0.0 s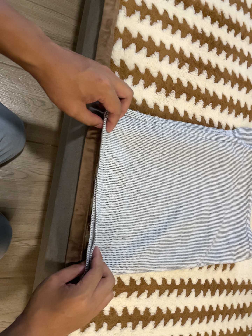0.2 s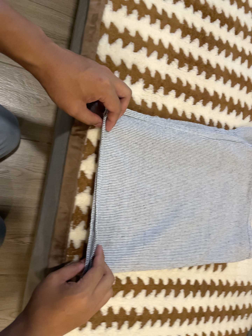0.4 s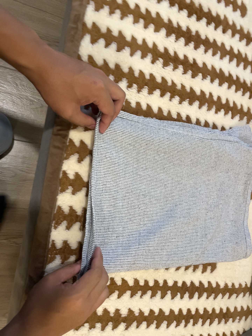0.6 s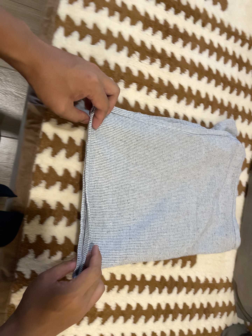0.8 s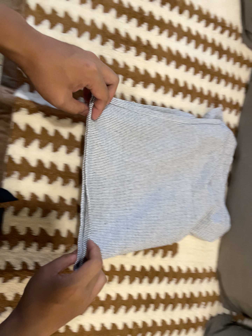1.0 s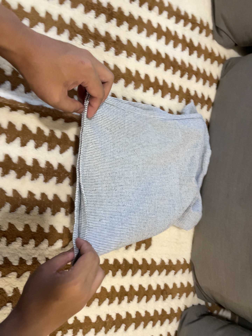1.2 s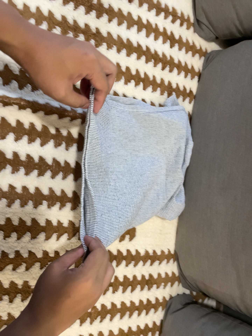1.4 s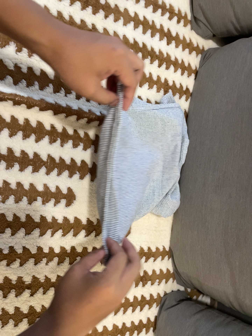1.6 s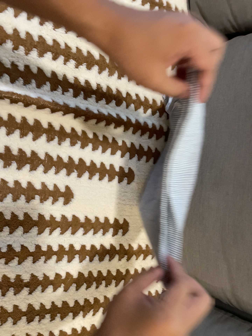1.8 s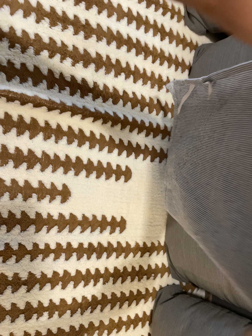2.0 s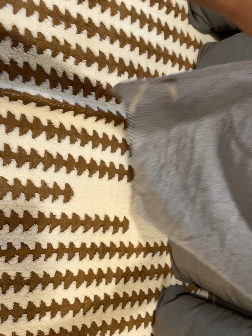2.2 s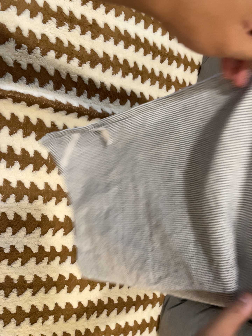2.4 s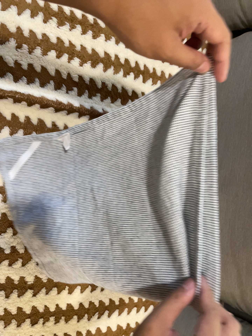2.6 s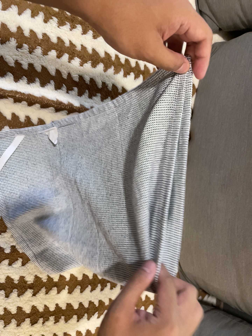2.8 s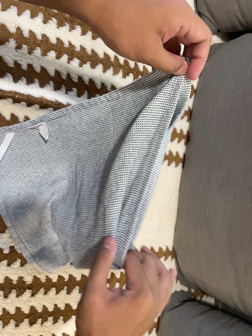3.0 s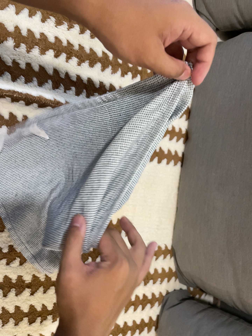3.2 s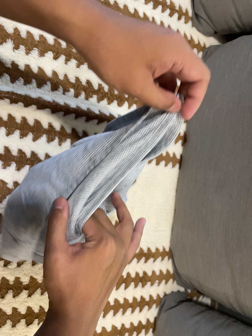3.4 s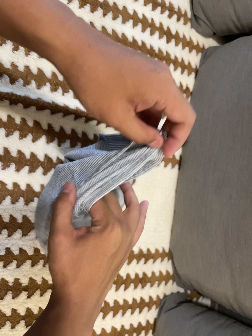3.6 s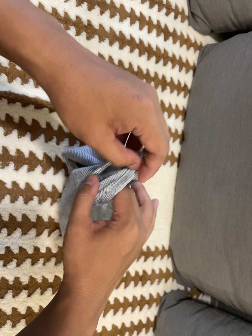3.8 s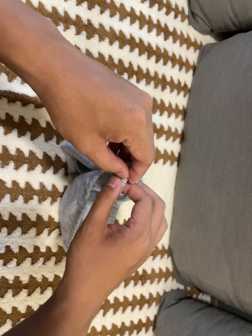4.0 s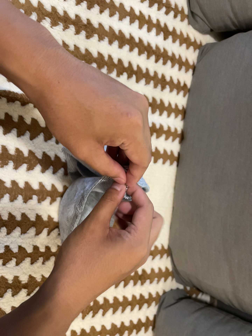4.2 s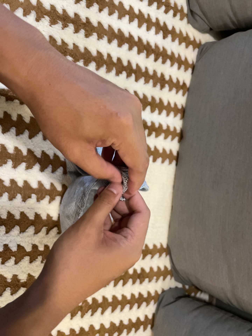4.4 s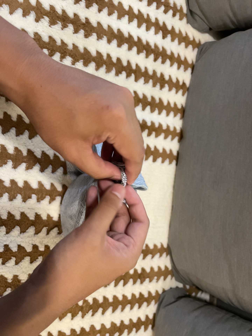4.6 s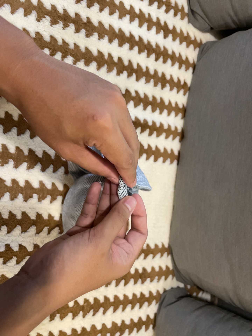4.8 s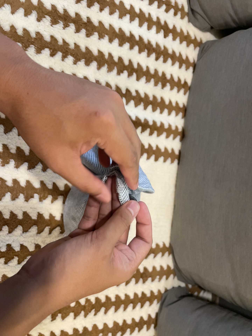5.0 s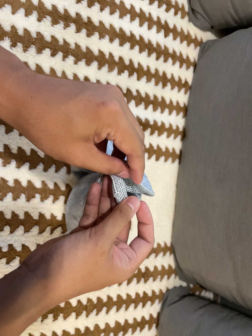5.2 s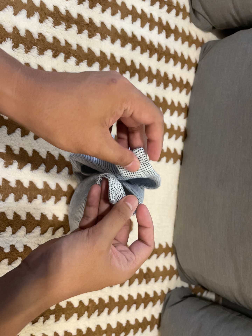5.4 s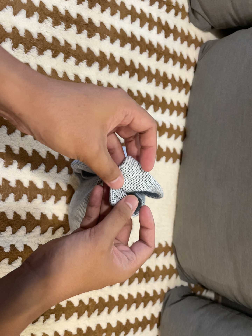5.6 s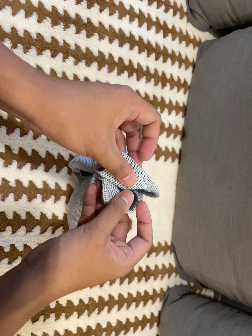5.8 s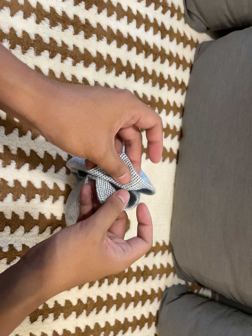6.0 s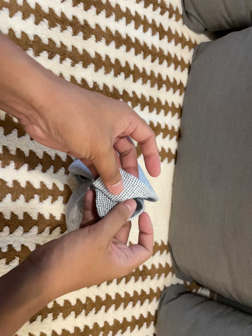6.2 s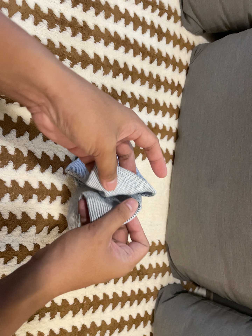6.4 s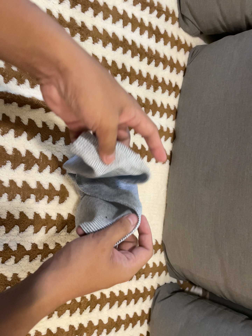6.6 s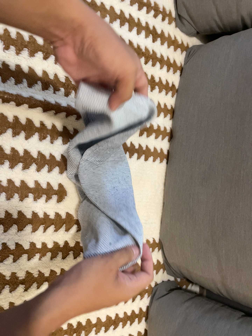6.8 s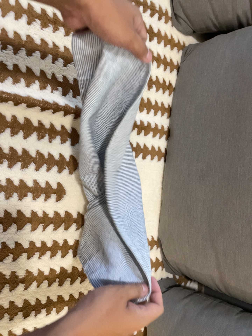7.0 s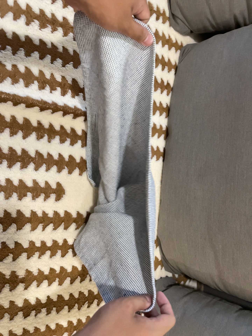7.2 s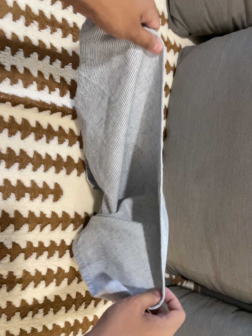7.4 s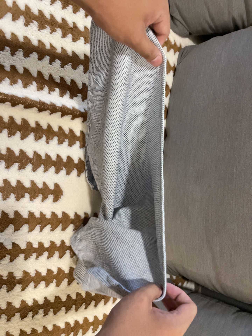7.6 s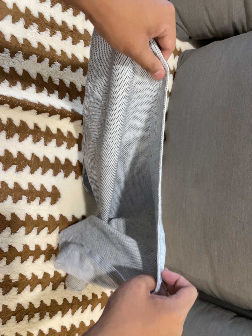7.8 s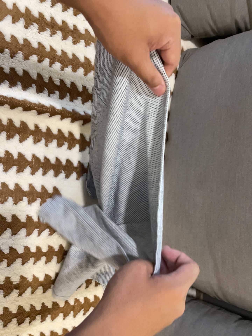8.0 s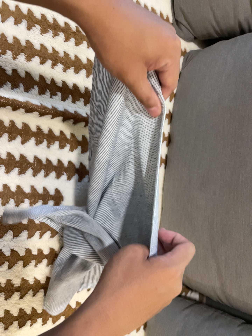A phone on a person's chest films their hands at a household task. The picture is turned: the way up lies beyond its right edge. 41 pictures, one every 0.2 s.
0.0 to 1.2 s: The camera travels to its right, about 22 cm, so close, fixed things drift to the left.
1.2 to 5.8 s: The camera shifts only a little, or ends up much as it began.
5.8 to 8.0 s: The camera shifts only a little, or ends up much as it began.
The film runs backward here.
